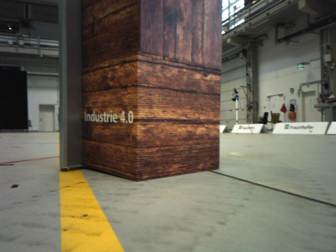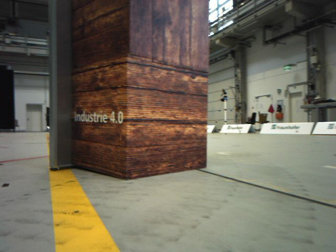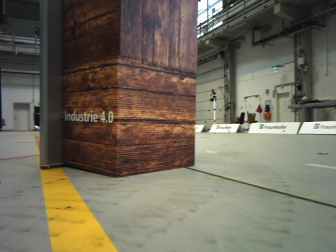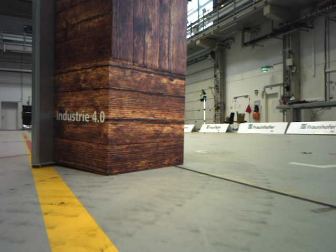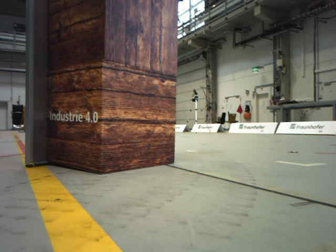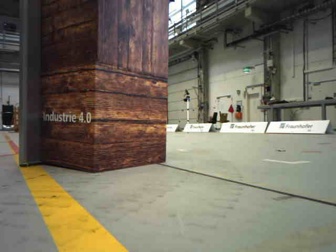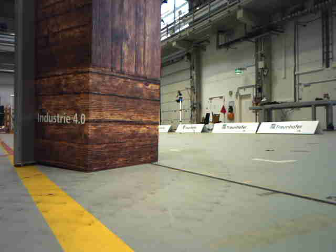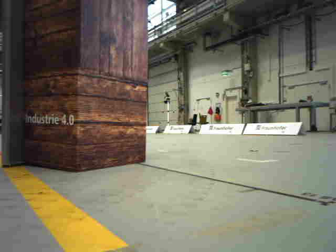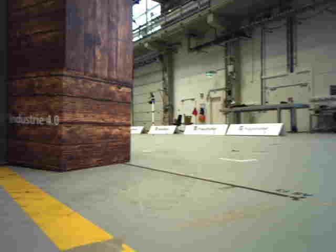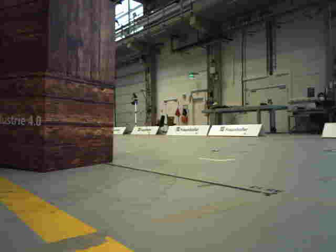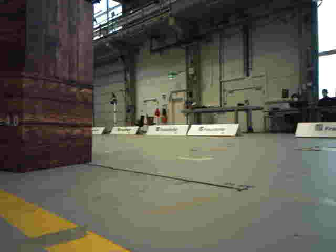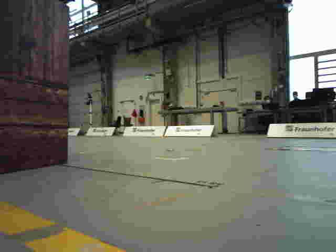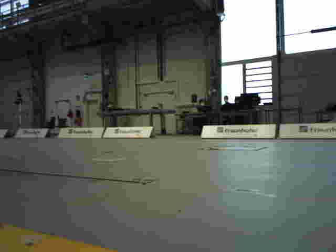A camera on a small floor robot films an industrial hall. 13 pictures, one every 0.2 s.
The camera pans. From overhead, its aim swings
clockwise.
The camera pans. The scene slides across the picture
to the left.
0.0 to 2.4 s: The scene slides to the left, as the camera pans about 40 degrees to its right. It travels backward, about 0.5 m.
The film runs backward here.
